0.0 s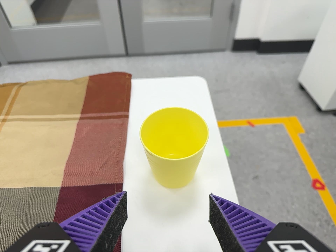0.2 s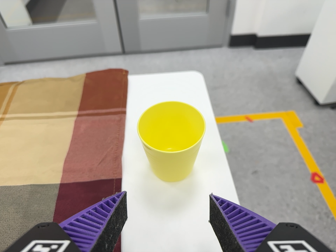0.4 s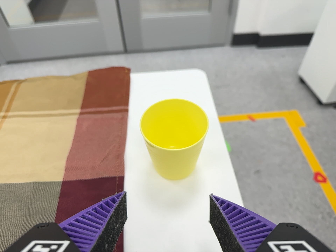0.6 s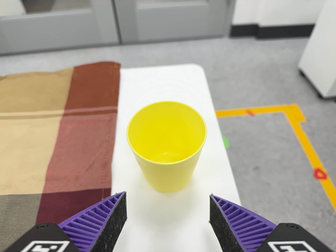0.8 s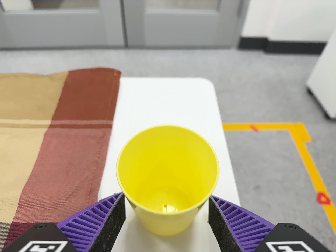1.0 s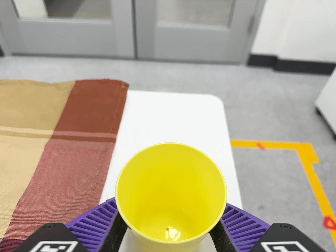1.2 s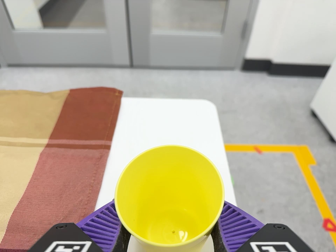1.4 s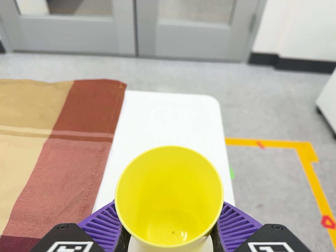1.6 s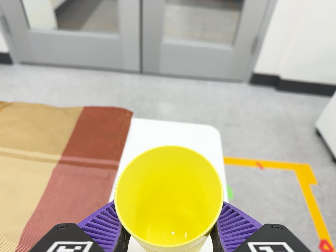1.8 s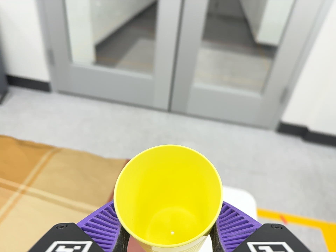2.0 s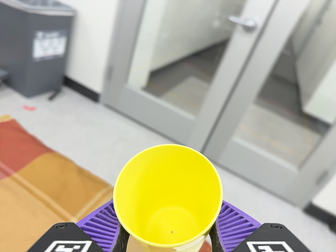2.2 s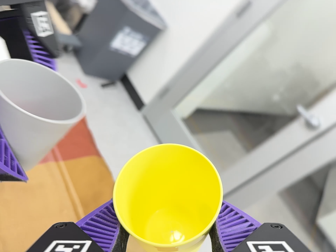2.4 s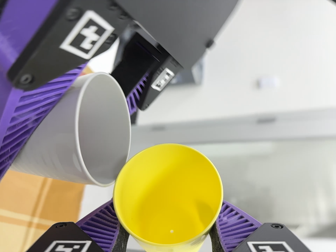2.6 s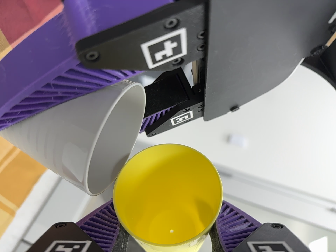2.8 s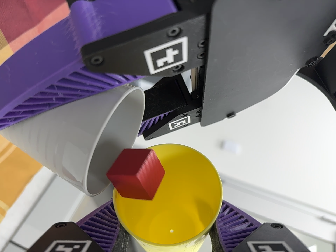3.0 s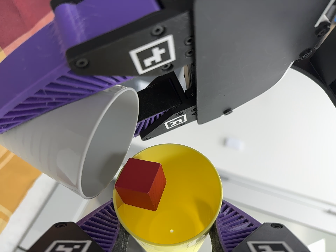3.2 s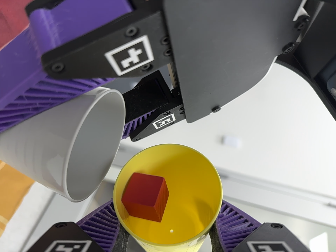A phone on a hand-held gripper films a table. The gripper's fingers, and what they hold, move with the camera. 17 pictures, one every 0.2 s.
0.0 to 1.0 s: The camera travels forward and toward the top of its view, about 10 cm, so what stands in front looms larger.
1.0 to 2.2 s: The scene slides to the right, as the camera pans about 15 degrees to its left. It travels toward the top of its view and to its left, about 28 cm, so close, fixed things drift downward. Its aim tips toward the top of its view by about 25 degrees, and the scene shifts downward. It rolls about its line of sight by about 55 degrees, and the scene rotates clockwise.
2.2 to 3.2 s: The camera pans to its right by about 15 degrees. It travels to its left, about 12 cm. Its aim tips toward the top of its view by about 15 degrees, and the scene shifts downward. It rolls about its line of sight by about 60 degrees, and the scene rotates clockwise.
The film runs backward here.
